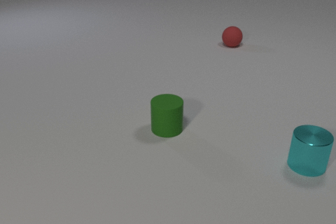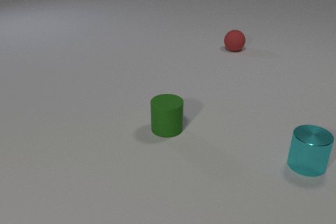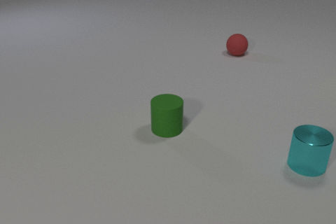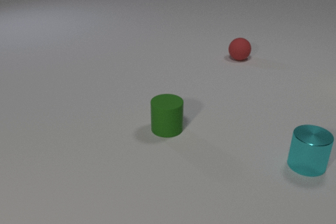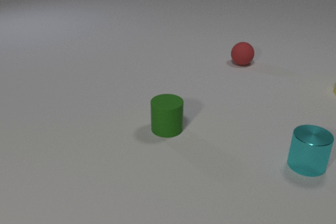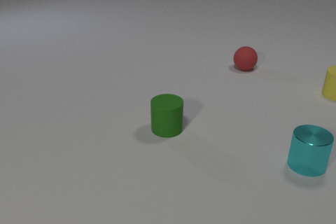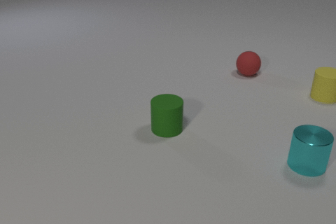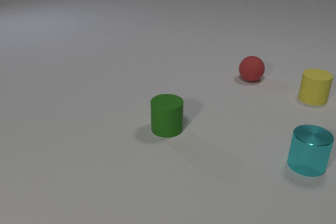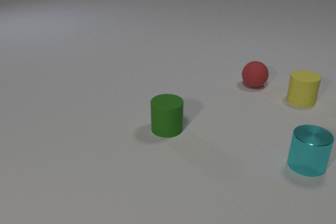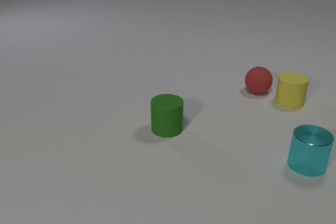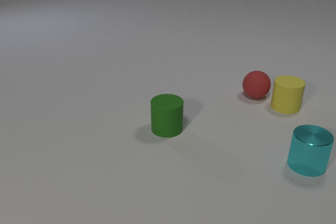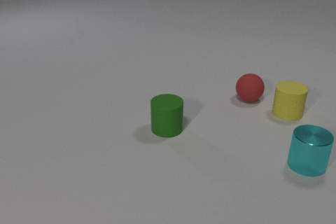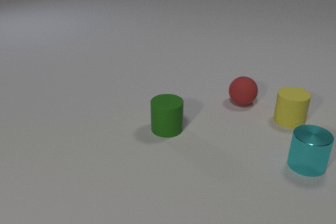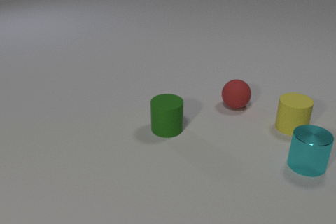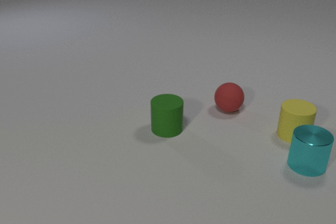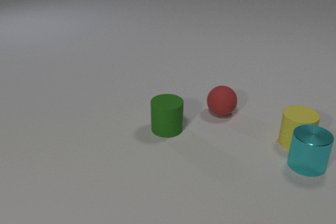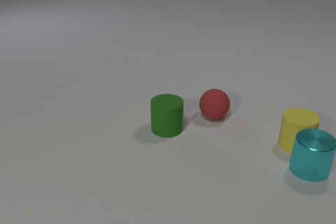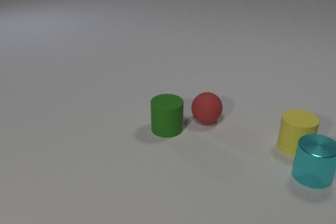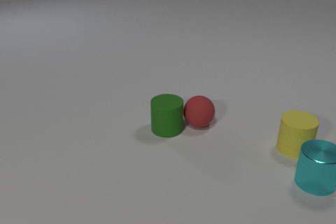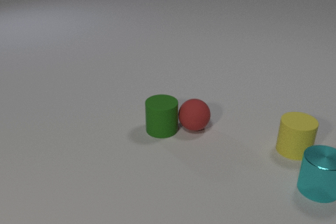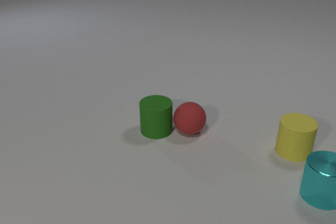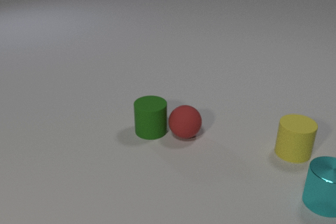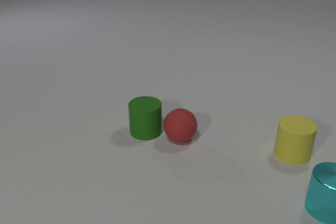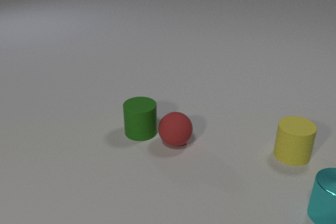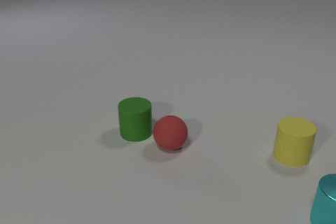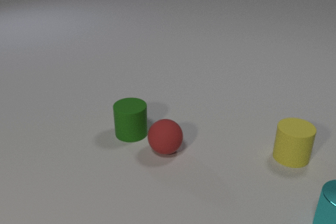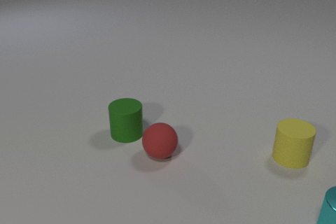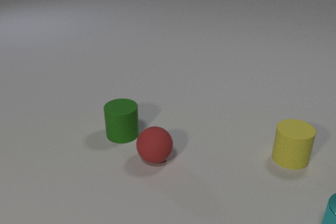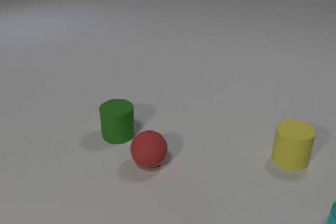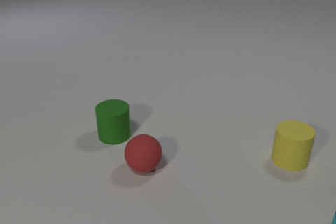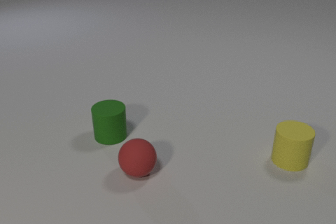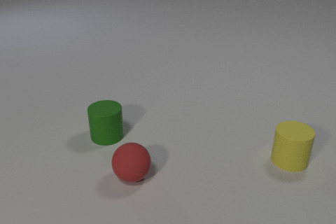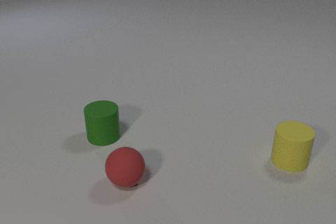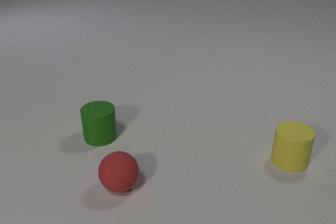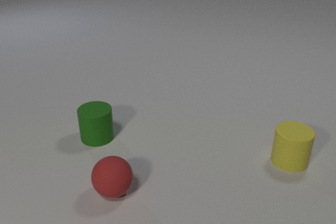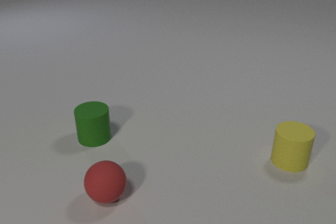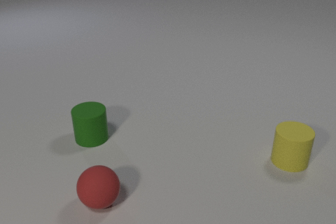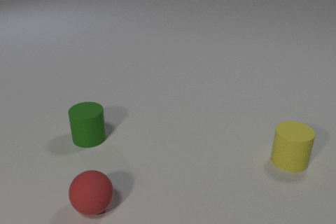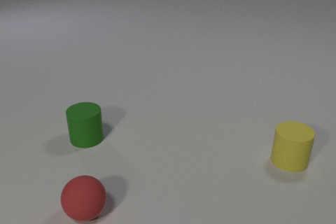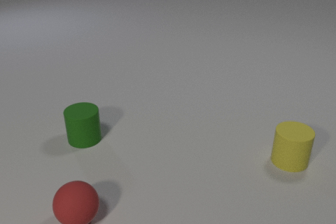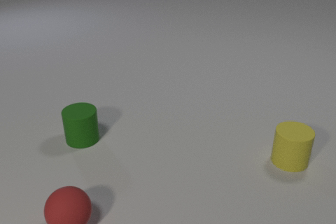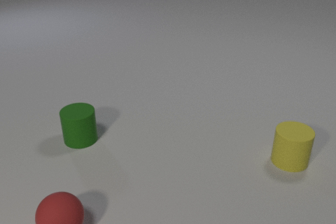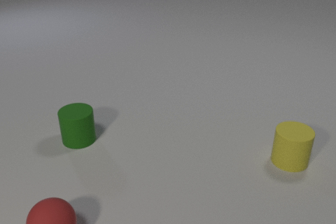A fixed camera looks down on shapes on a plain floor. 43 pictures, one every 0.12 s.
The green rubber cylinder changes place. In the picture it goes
to the left.
The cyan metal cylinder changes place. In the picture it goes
toward the camera.
0.00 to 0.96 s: The yellow rubber cylinder comes in at the right edge, slides to the left and toward the camera. The red rubber sphere rolls toward the camera.
0.96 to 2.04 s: The yellow rubber cylinder slides toward the camera. The red rubber sphere rolls toward the camera and to the left. The cyan metal cylinder slides toward the camera. The yellow rubber cylinder and the red rubber sphere collide. The yellow rubber cylinder and the cyan metal cylinder collide.
2.04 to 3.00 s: The yellow rubber cylinder slides toward the camera. The red rubber sphere rolls toward the camera and to the left. The green rubber cylinder slides to the left. The cyan metal cylinder slides toward the camera and to the right. The red rubber sphere and the green rubber cylinder collide.
3.00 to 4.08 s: The yellow rubber cylinder slides toward the camera. The red rubber sphere rolls toward the camera and to the left. The green rubber cylinder slides to the left. The cyan metal cylinder slides toward the camera and to the right, leaves at the bottom edge.
4.08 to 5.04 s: The red rubber sphere rolls to the left and toward the camera. The green rubber cylinder slides to the left.
What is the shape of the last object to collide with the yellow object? cylinder.
What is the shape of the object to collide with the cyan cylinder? cylinder.
Are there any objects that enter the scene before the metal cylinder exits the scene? yes.
